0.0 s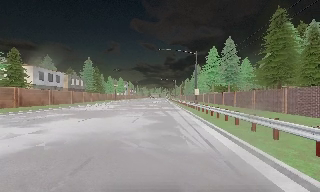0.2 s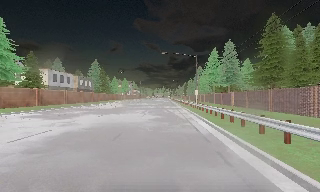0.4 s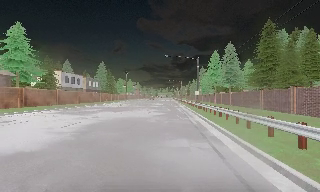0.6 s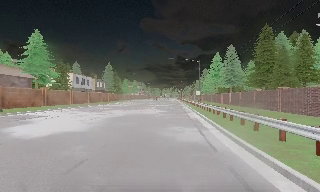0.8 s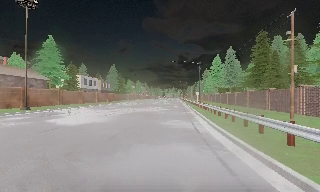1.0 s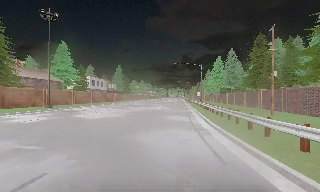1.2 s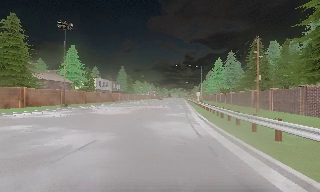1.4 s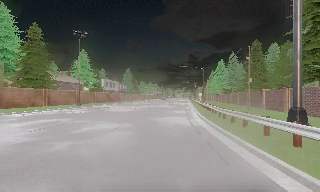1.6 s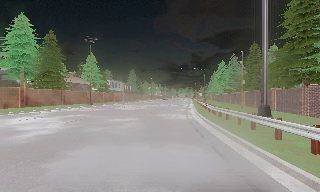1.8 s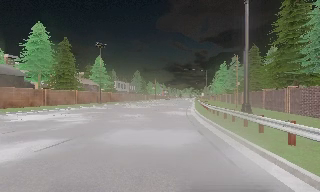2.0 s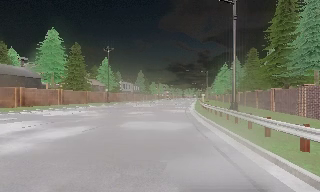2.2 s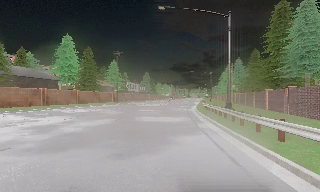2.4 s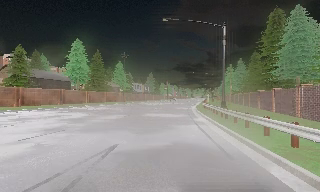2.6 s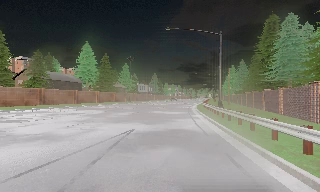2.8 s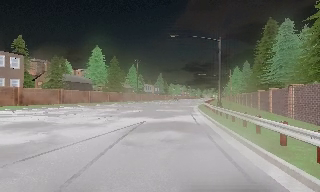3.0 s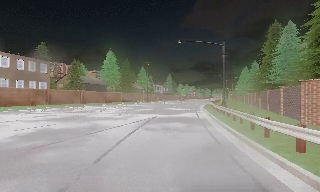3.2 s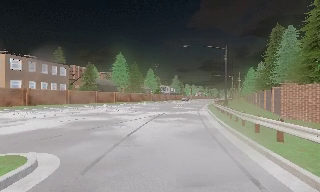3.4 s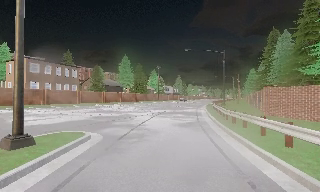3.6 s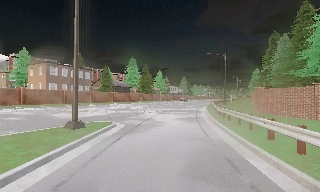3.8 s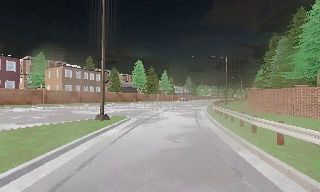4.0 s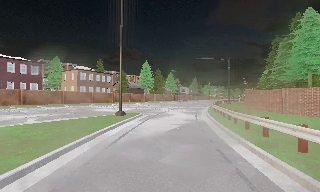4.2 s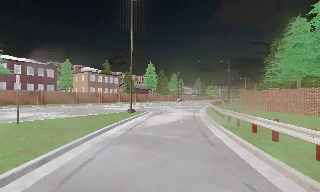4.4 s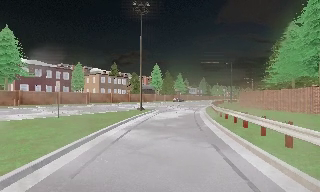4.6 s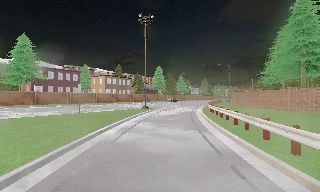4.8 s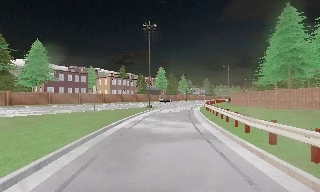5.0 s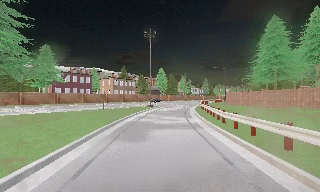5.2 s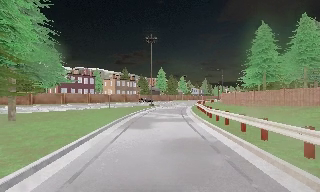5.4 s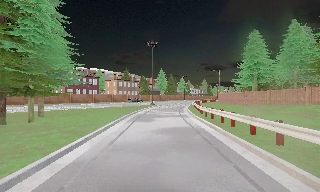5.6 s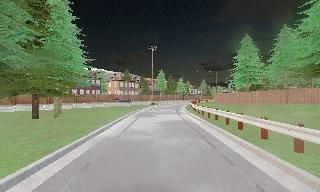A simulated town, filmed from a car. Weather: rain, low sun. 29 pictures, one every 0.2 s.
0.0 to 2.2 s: The camera swings to its left by about 15 degrees, and the scene slides to the right. It travels backward, about 30 m, so what stands in front gets smaller.
2.2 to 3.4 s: The camera swings to its left by about 10 degrees, and the scene slides to the right. It travels backward, about 15 m, so what stands in front gets smaller.
3.4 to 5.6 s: The scene slides to the right, as the camera pans about 10 degrees to its left. It travels backward, about 30 m, so what stands in front gets smaller.
The film runs backward here.
